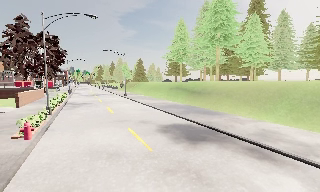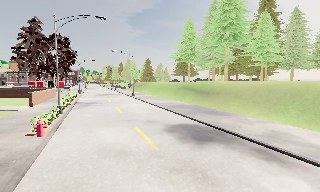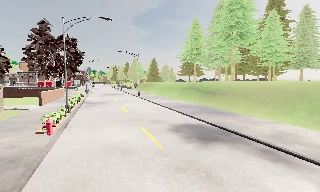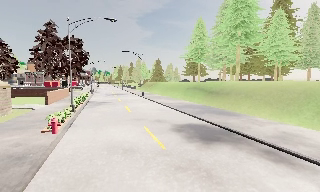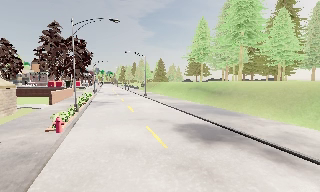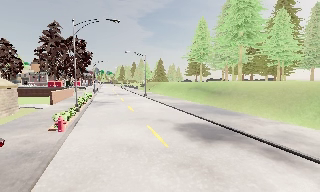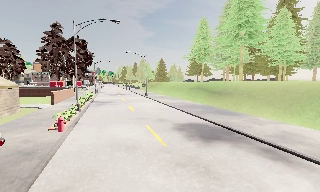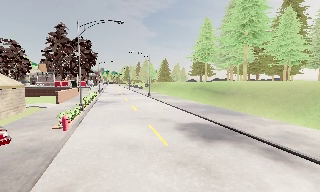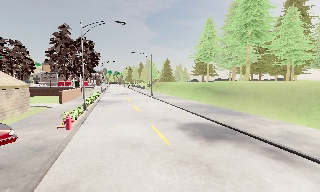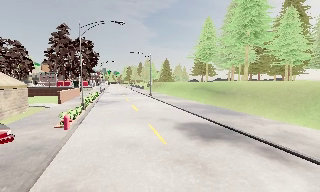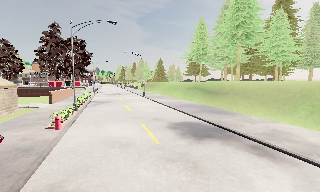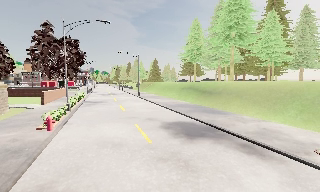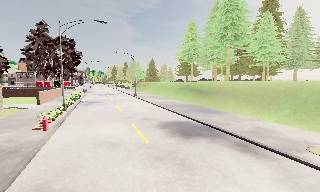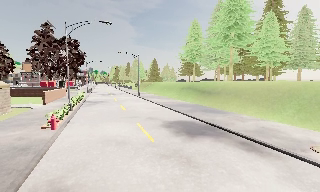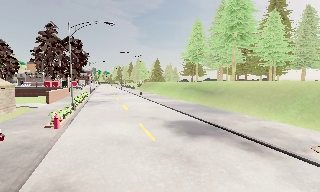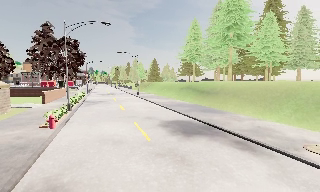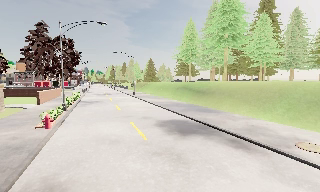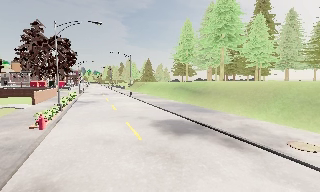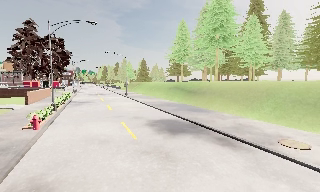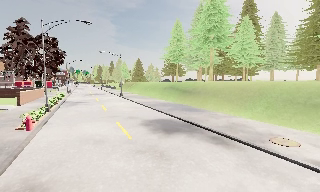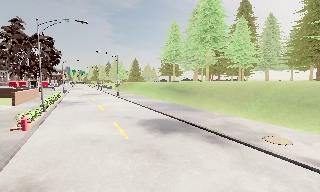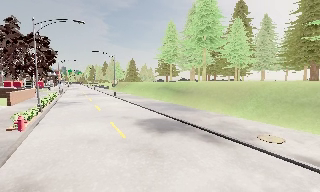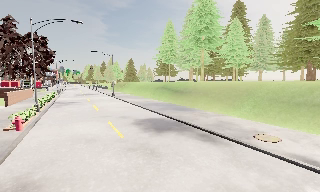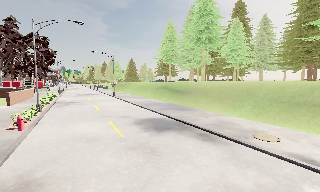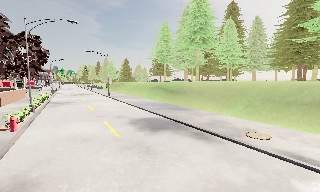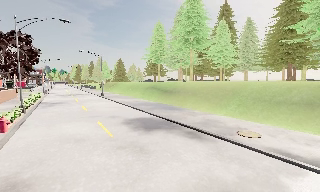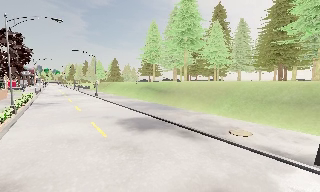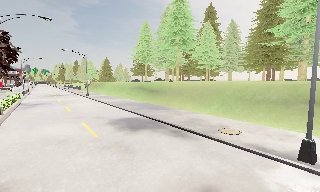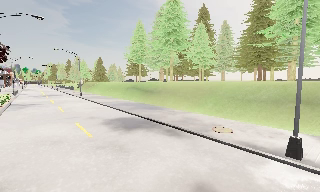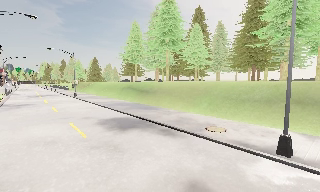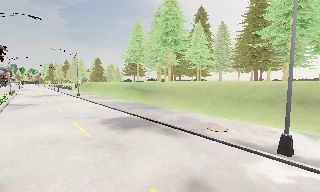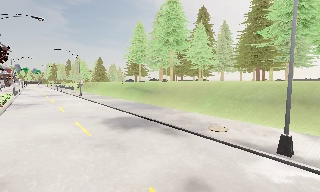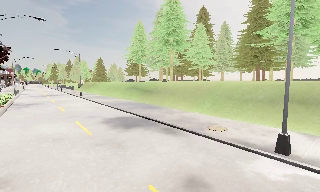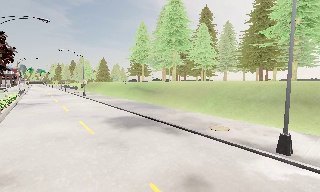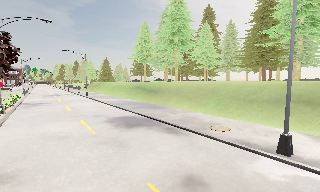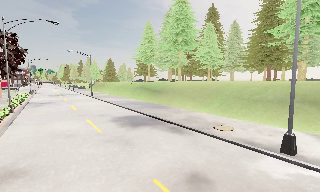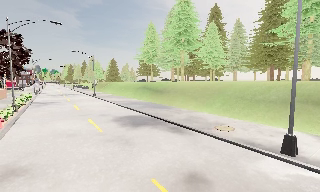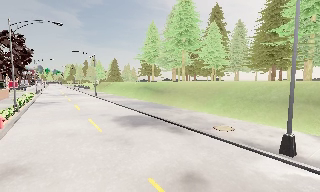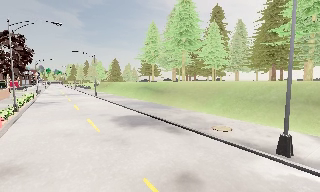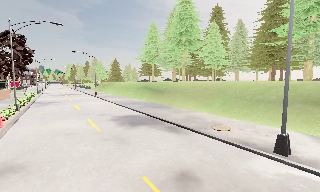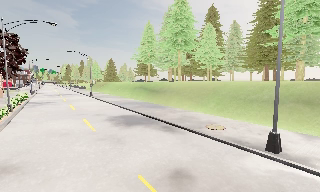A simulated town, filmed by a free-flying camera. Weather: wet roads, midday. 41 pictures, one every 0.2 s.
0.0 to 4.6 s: The camera travels backward and to its right, about 2 m, so what stands in front gets smaller.
4.6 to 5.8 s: The scene slides to the left, as the camera pans about 10 degrees to its right.
5.8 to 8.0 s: The camera travels to its right and backward, about 1 m.
The film runs forward here.
